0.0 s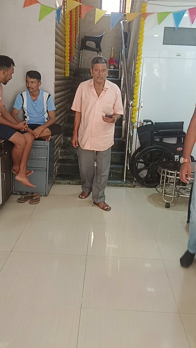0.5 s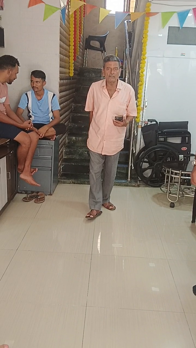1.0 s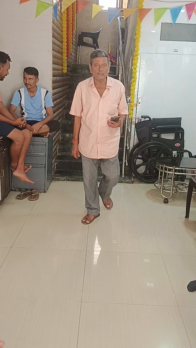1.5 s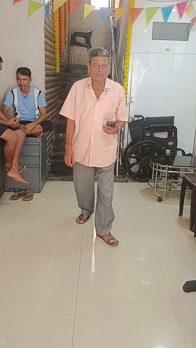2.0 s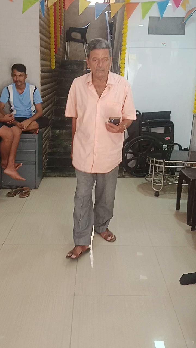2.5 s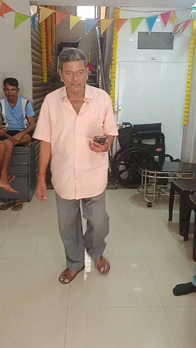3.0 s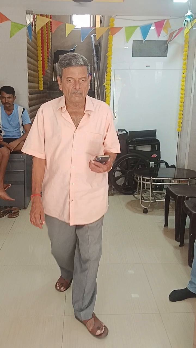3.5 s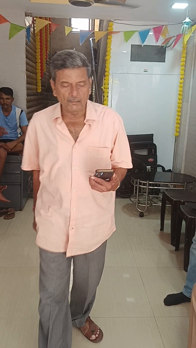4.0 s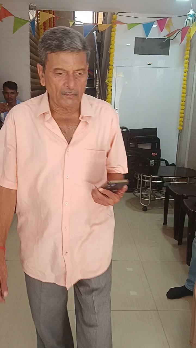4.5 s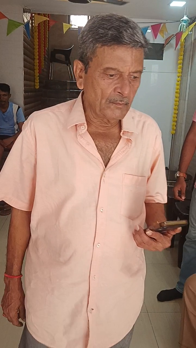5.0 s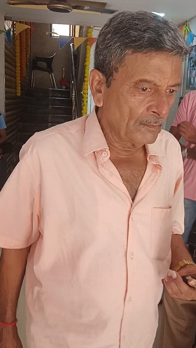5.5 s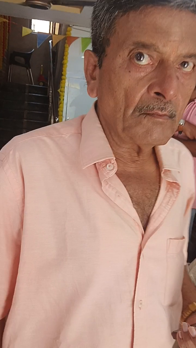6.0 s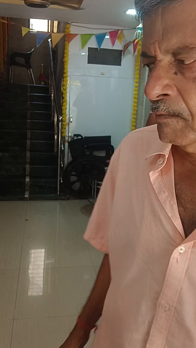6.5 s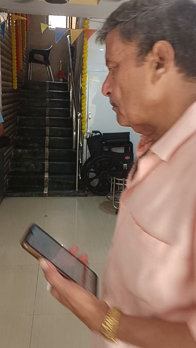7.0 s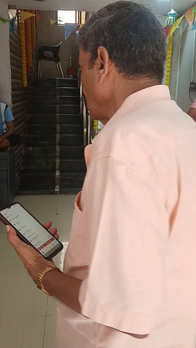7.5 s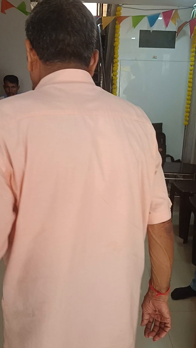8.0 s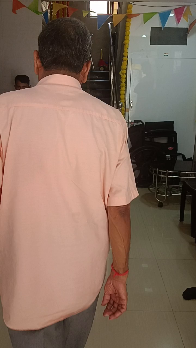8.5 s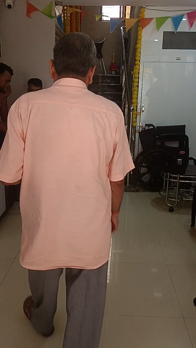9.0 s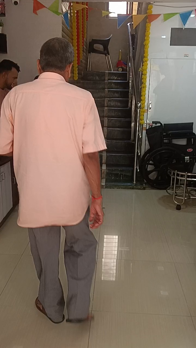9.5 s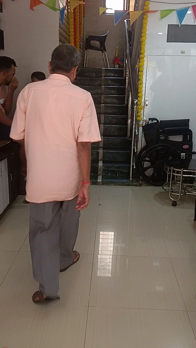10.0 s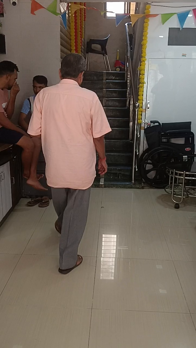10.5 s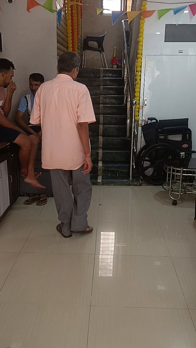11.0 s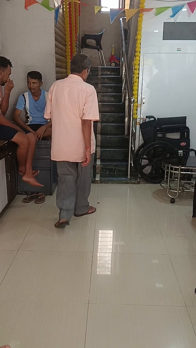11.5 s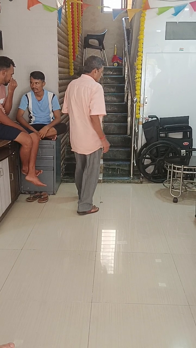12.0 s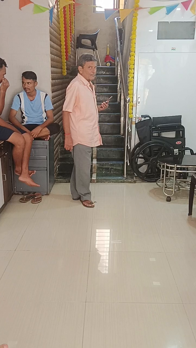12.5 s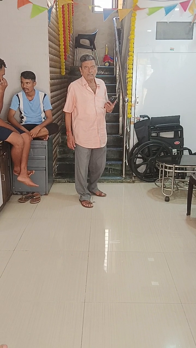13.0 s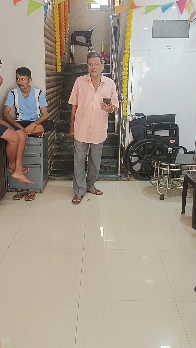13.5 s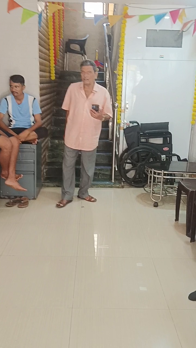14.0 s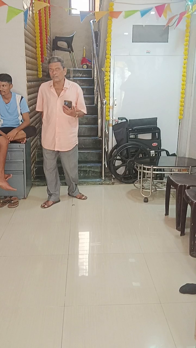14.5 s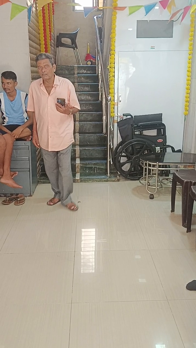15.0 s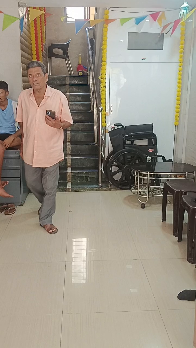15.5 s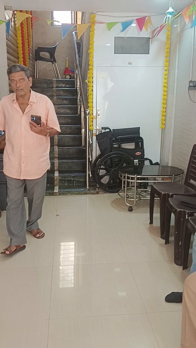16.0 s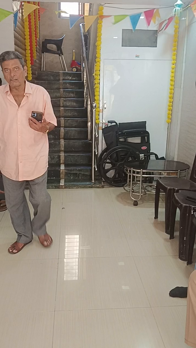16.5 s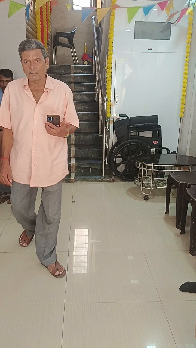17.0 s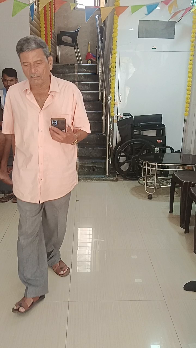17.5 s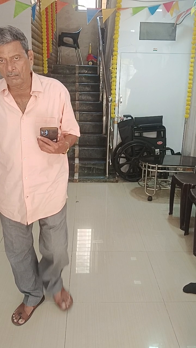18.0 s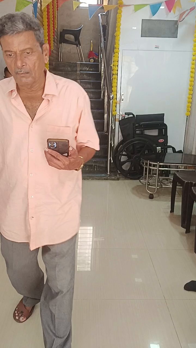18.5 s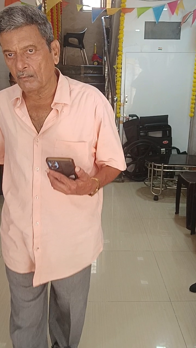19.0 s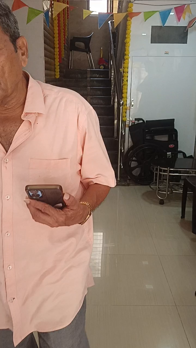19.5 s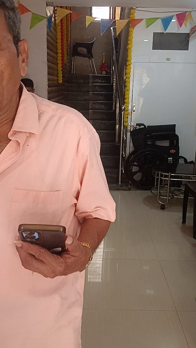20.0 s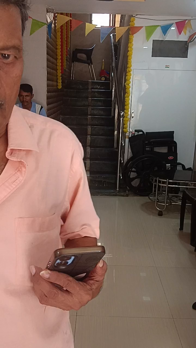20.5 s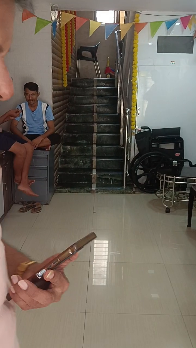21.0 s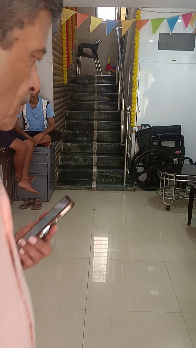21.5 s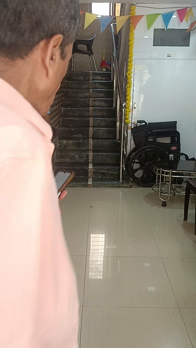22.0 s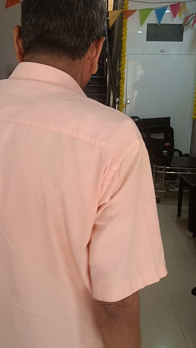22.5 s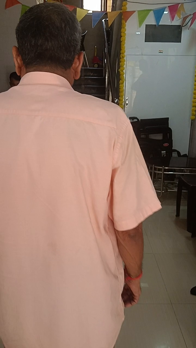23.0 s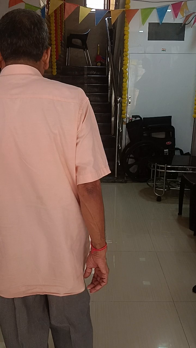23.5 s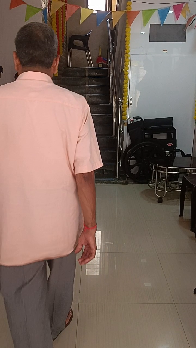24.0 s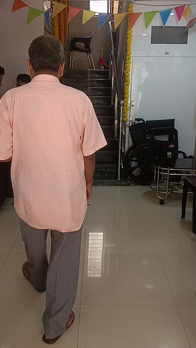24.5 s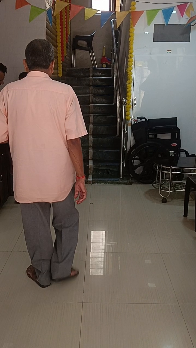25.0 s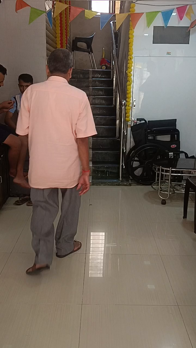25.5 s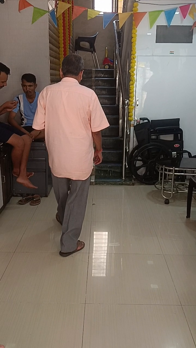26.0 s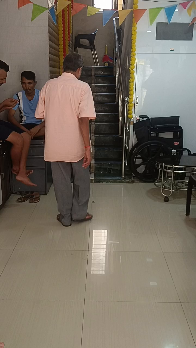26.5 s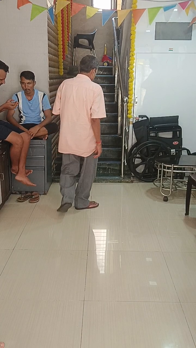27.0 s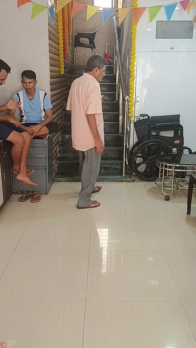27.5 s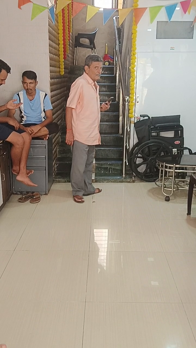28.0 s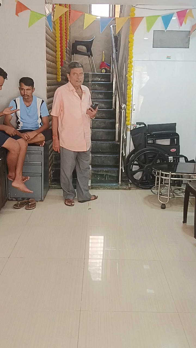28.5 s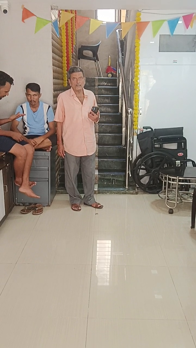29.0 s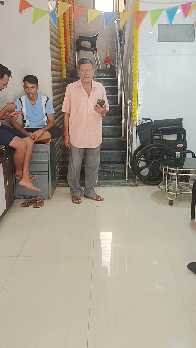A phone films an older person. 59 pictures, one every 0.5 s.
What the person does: Walking.
